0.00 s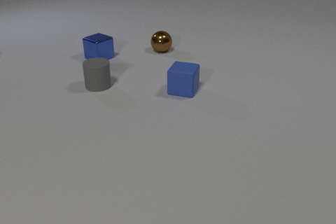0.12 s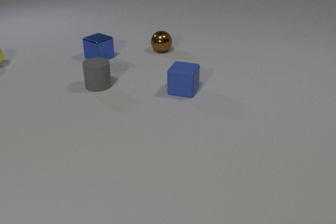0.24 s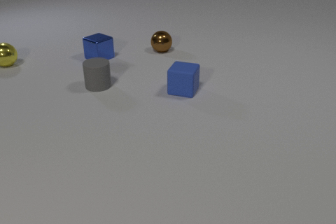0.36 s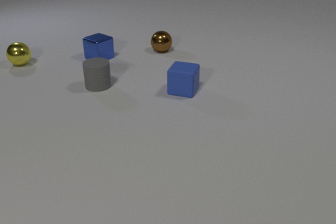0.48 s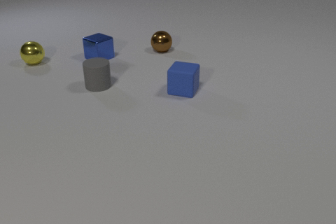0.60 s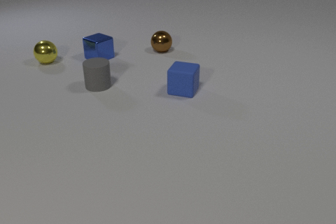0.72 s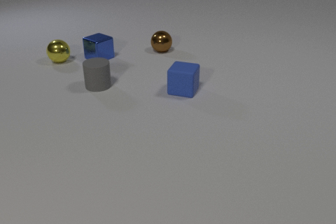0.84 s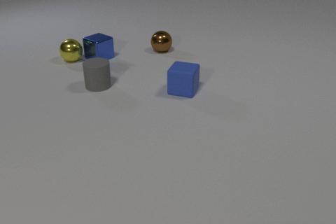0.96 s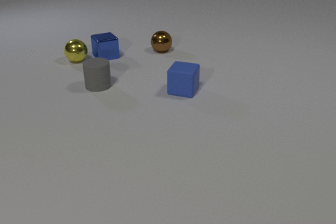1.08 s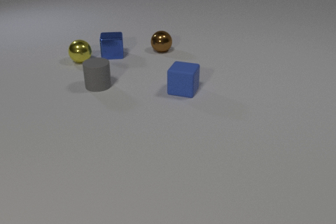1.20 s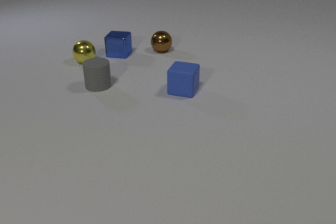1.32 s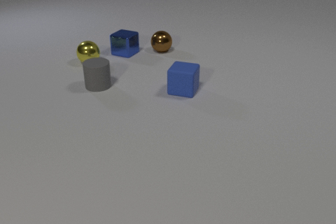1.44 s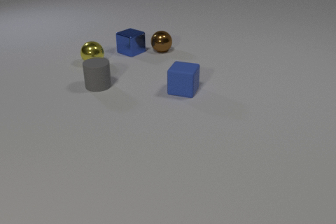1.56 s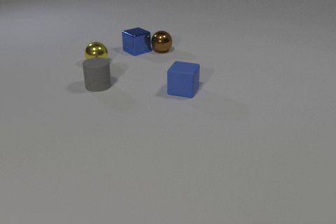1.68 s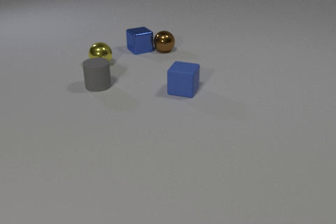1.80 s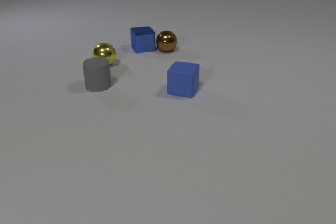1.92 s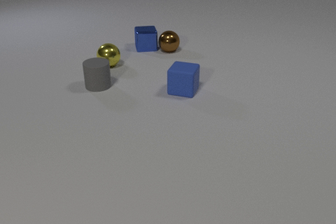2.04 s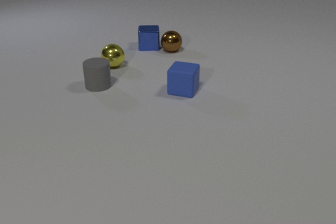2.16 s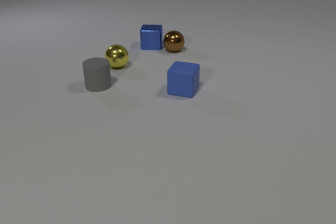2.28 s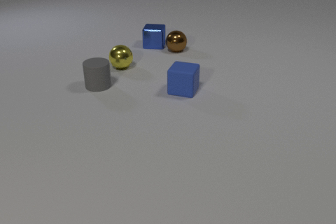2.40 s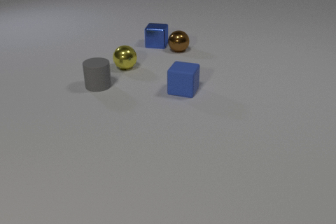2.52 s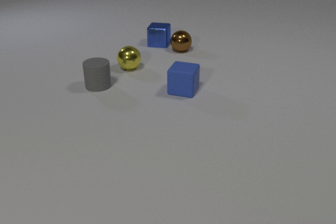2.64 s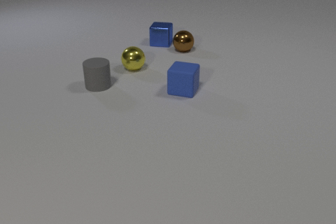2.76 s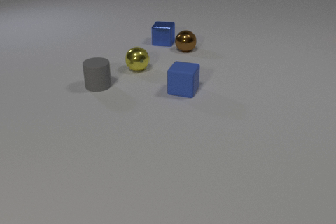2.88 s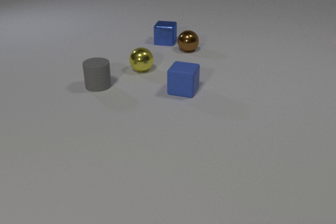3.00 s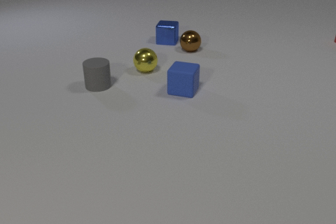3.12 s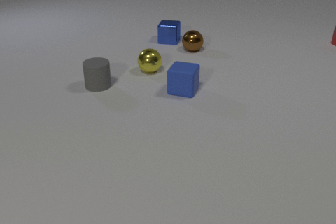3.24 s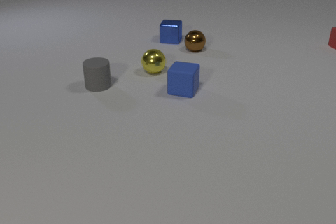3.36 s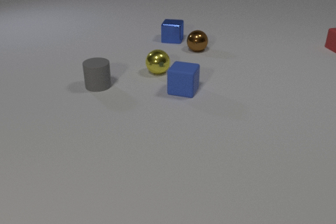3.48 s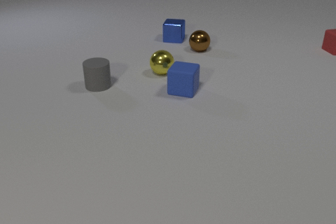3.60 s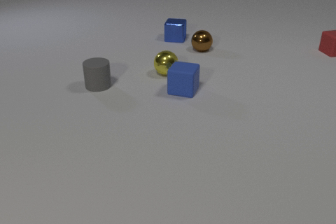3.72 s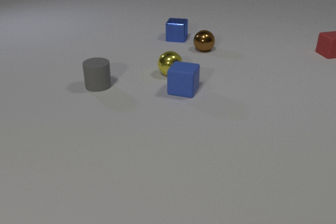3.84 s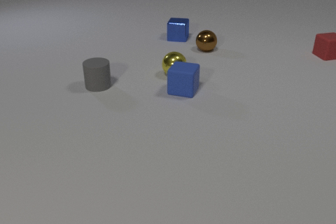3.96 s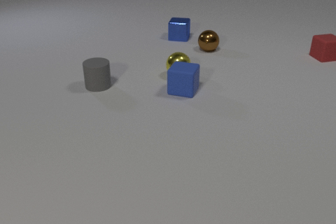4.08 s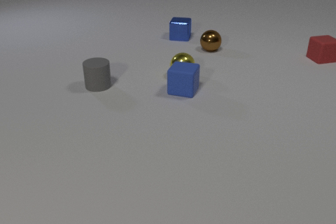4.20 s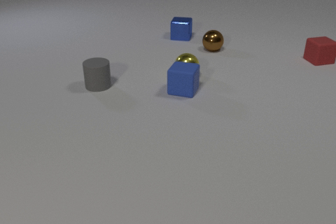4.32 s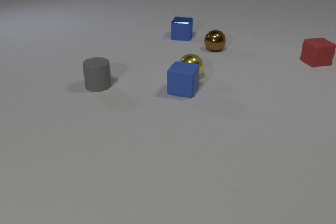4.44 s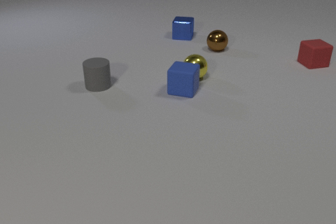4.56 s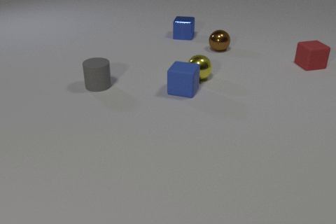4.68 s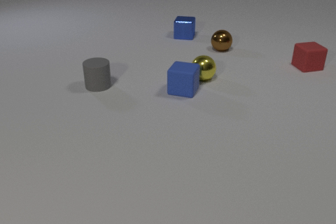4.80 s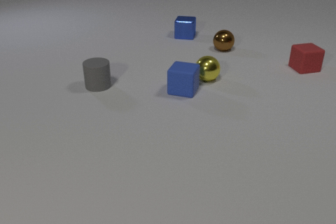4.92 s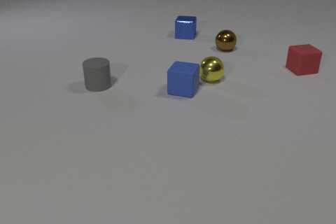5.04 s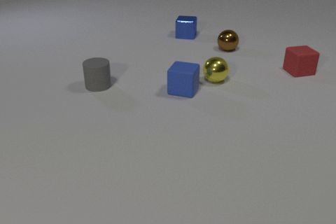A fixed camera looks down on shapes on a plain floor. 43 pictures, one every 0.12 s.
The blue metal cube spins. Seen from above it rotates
clockwise.
The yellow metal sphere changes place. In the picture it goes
to the right.
0.00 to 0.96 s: The yellow metal sphere comes in at the left edge, rolls to the right. The blue metal cube slides to the right, spins so that its near face slides to the left, clockwise seen from above. The yellow metal sphere and the blue metal cube collide.
0.96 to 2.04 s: The yellow metal sphere rolls to the right and toward the camera. The blue metal cube slides to the right and away from the camera, spins so that its near face slides to the left, clockwise seen from above. The brown metal sphere rolls to the right. The blue metal cube and the brown metal sphere collide.
2.04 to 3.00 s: The yellow metal sphere rolls to the right and toward the camera. The blue metal cube slides to the right and away from the camera. The red rubber cube comes in at the right edge. The brown metal sphere rolls to the right.
3.00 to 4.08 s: The yellow metal sphere rolls to the right. The blue metal cube slides to the right and away from the camera. The red rubber cube slides toward the camera and to the left. The brown metal sphere rolls to the right.
4.08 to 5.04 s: The yellow metal sphere rolls to the right. The blue metal cube slides to the right and away from the camera. The red rubber cube slides toward the camera and to the left. The brown metal sphere rolls to the right.
How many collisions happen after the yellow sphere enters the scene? 2.
How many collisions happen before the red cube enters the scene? 2.
What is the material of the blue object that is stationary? rubber.
